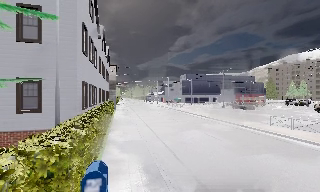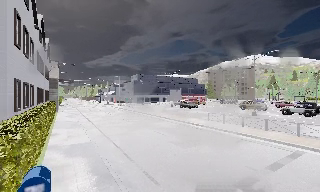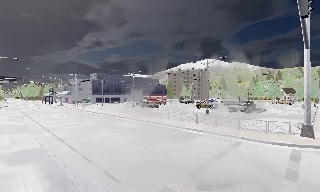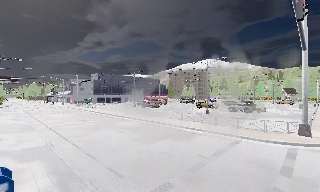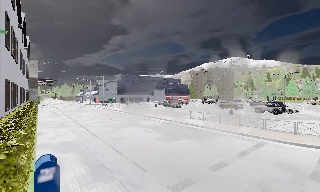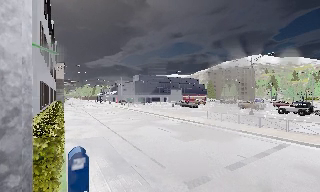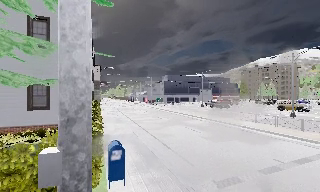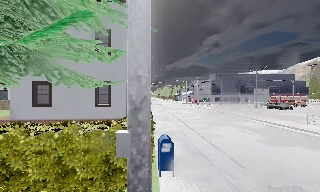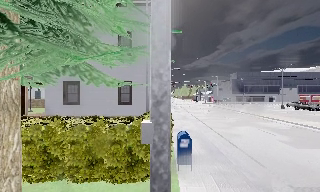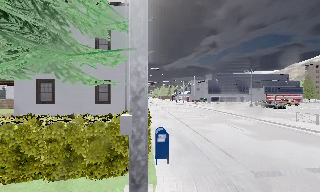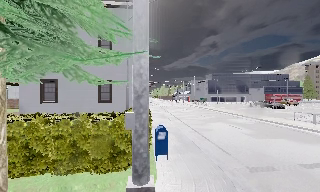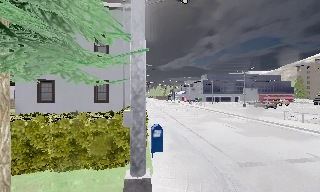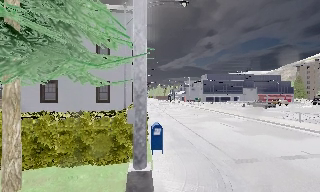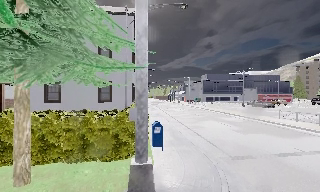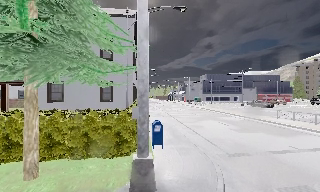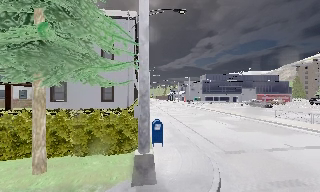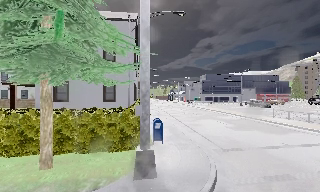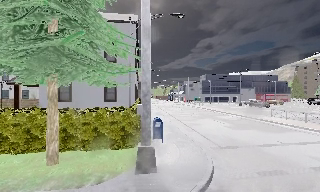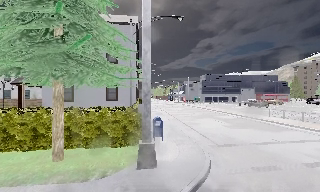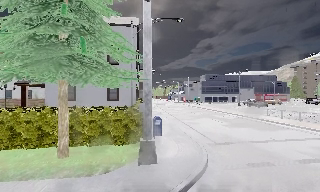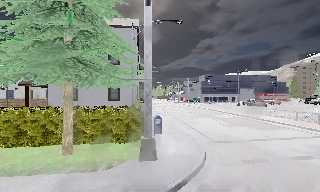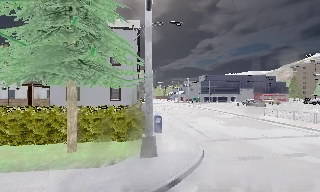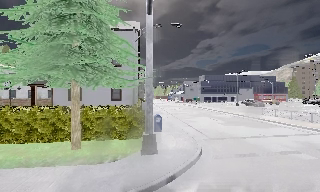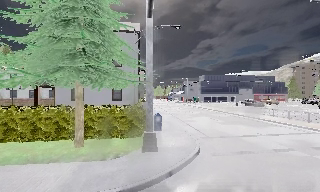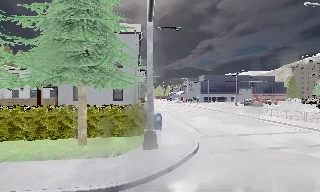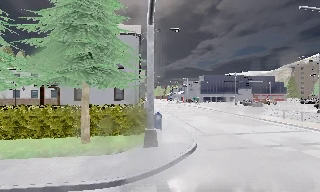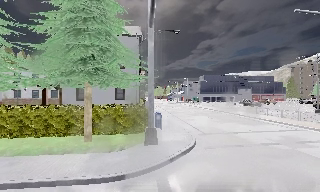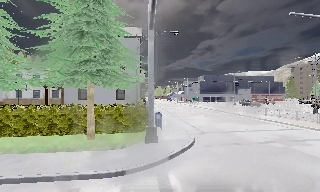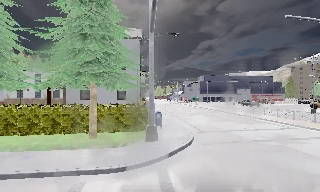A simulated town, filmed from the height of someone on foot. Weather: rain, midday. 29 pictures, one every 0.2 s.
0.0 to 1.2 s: The camera travels backward, about 1.5 m, so what stands in front gets smaller.
1.2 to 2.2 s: The camera swings to its left by about 15 degrees, and the scene slides to the right. It travels backward, about 1.5 m, so what stands in front gets smaller.
2.2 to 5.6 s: The camera travels backward, about 5 m, so what stands in front gets smaller.
The film runs backward here.
